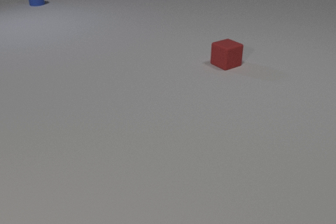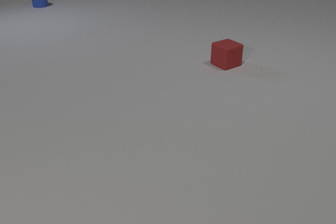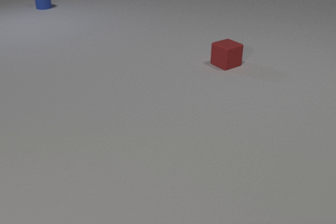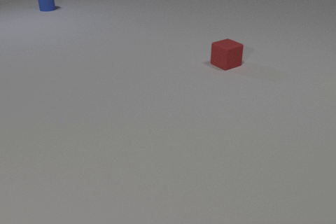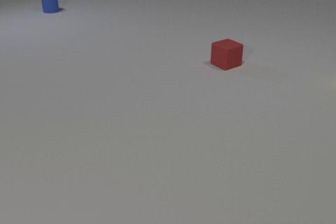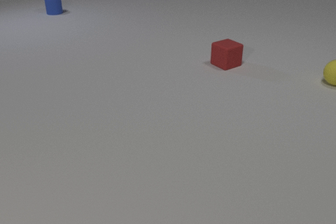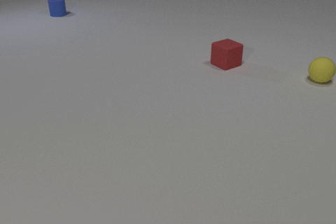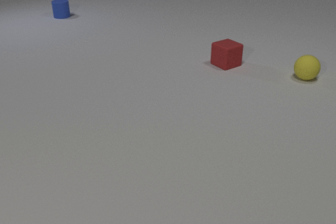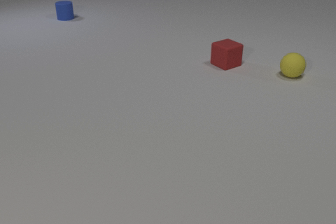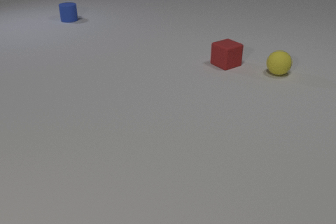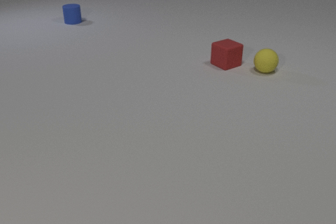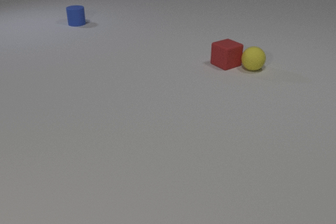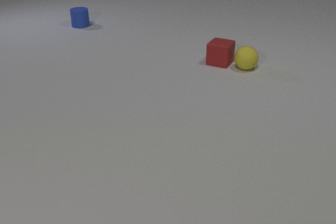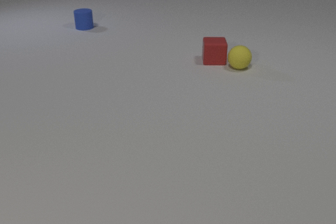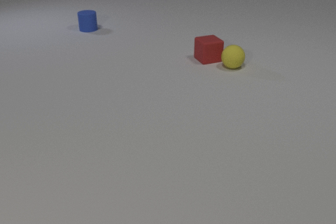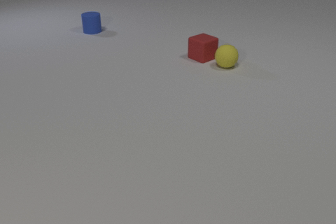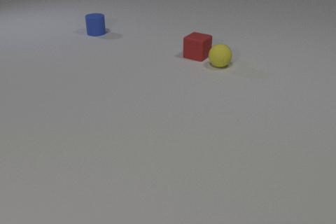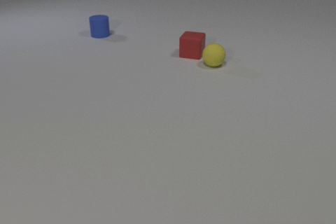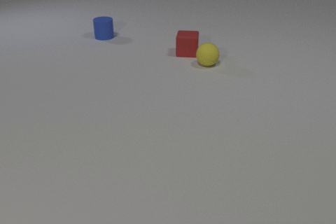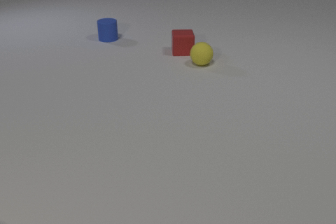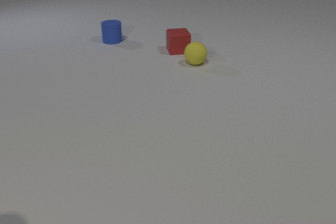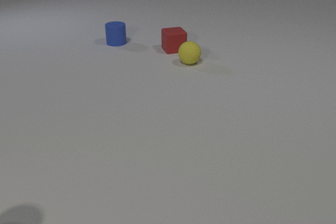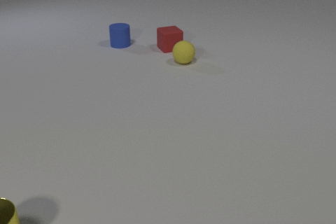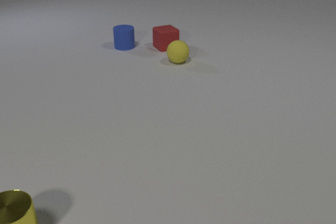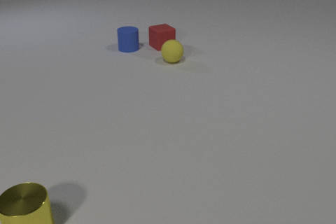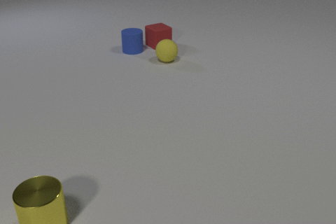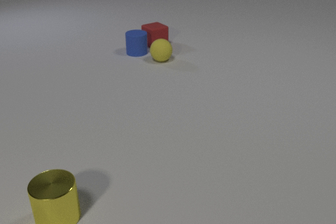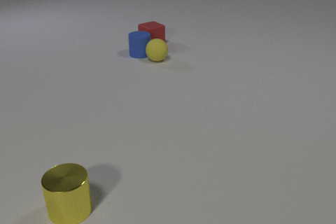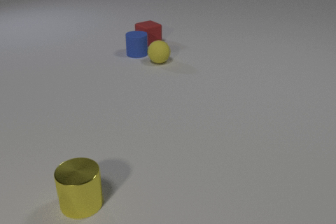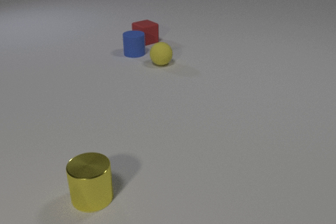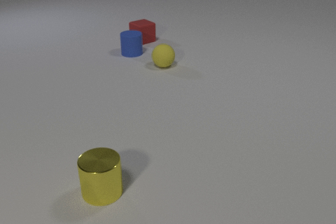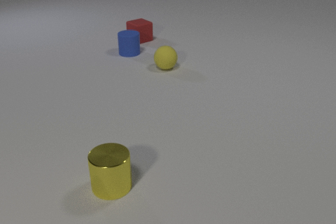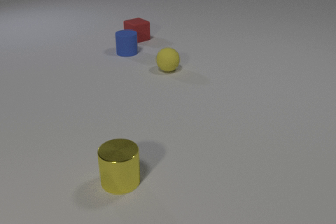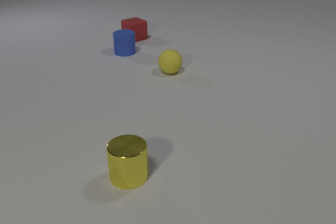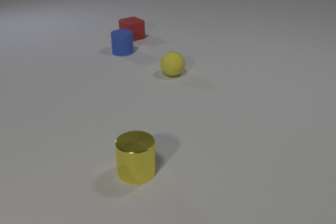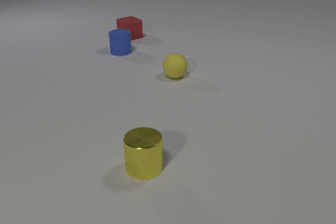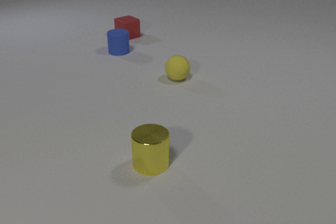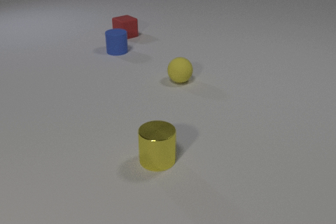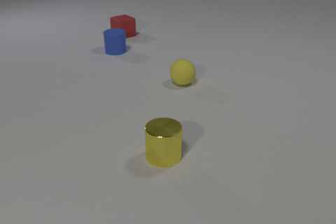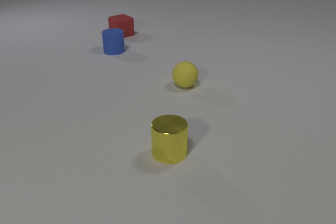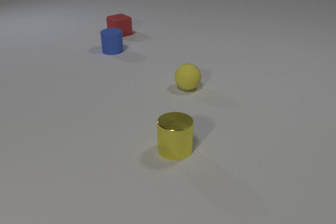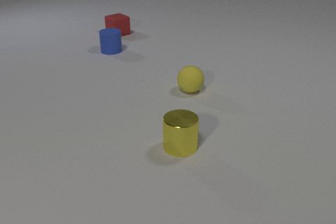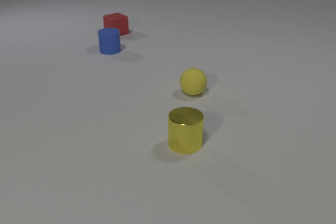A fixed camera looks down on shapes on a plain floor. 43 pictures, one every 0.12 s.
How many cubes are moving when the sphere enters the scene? 0.
Are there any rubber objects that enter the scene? yes.
How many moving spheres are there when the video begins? 0.
0.00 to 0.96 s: The yellow rubber sphere comes in at the right edge, rolls to the left. The blue rubber cylinder slides toward the camera and to the right.
0.96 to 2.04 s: The yellow rubber sphere rolls to the left. The red rubber cube slides to the left and away from the camera, spins so that its near face slides to the right, counterclockwise seen from above. The blue rubber cylinder slides toward the camera and to the right. The yellow rubber sphere and the red rubber cube collide.
2.04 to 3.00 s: The yellow rubber sphere rolls to the left. The red rubber cube slides to the left and away from the camera, spins counterclockwise seen from above by about 45 degrees, its near face sliding to the right. The blue rubber cylinder slides toward the camera and to the right. The yellow metal cylinder comes in at the bottom edge, slides to the right.
3.00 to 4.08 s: The yellow rubber sphere rolls toward the camera. The red rubber cube slides to the left and away from the camera. The blue rubber cylinder slides to the left. The yellow metal cylinder slides to the right and away from the camera. The yellow rubber sphere and the blue rubber cylinder collide.
4.08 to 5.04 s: The yellow rubber sphere rolls toward the camera and to the right. The red rubber cube slides away from the camera and to the left. The blue rubber cylinder slides to the left and away from the camera. The yellow metal cylinder slides to the right and away from the camera.
